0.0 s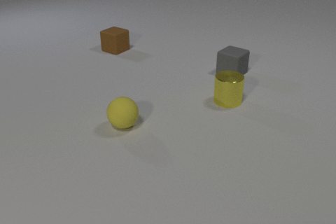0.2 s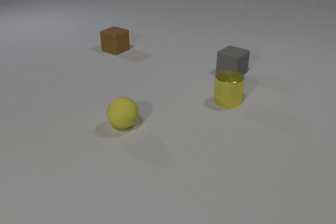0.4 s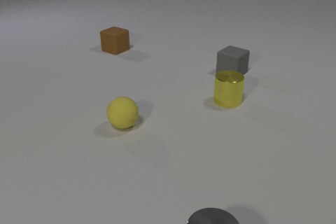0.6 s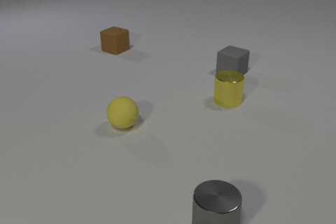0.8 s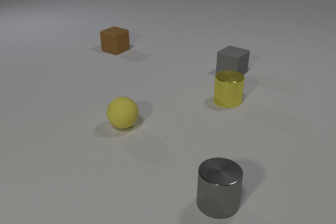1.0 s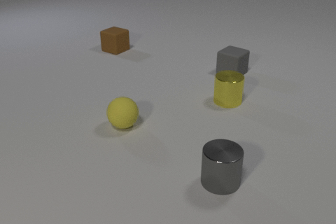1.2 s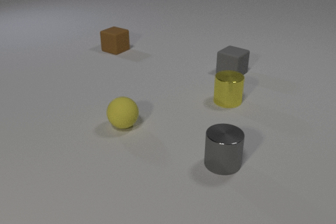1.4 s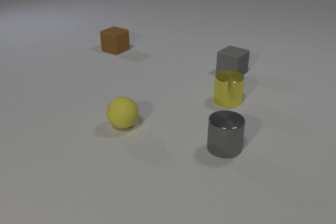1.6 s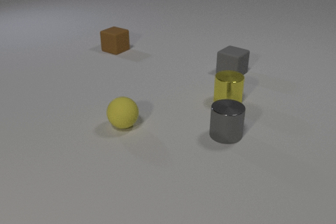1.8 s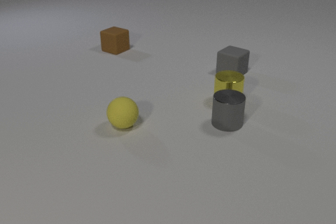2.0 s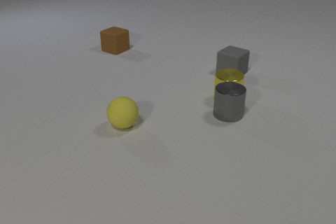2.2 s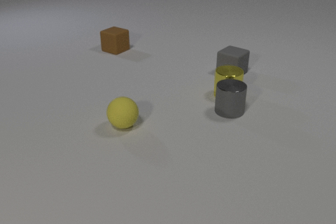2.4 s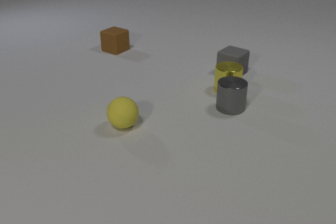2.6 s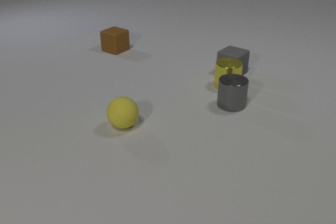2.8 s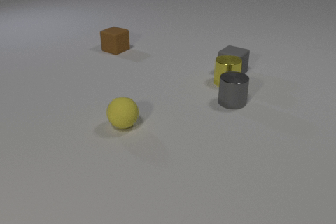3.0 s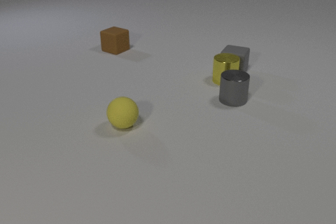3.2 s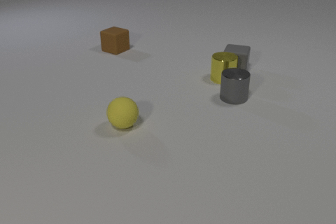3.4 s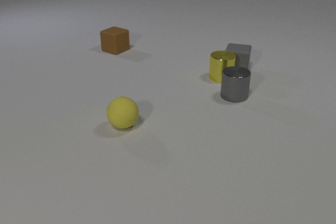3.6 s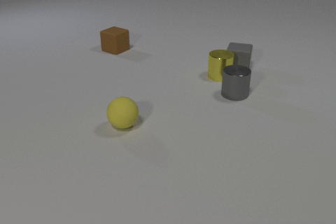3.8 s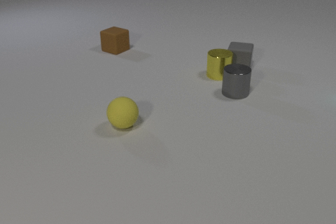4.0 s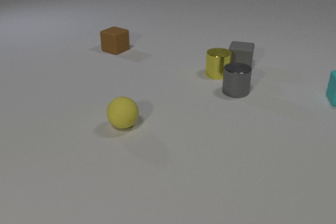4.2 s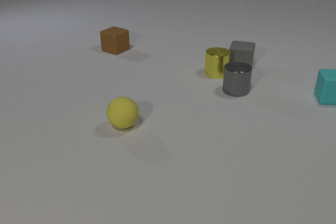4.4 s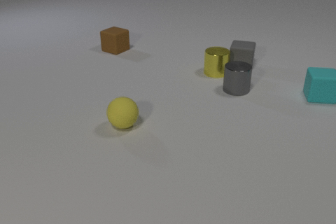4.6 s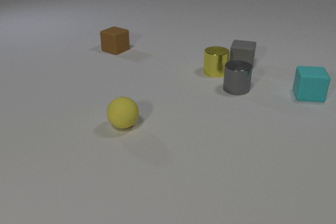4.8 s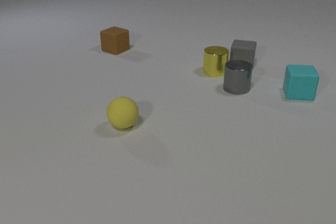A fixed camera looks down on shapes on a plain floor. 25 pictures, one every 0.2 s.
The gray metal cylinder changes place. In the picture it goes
away from the camera.
0.0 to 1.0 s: The gray metal cylinder comes in at the bottom edge, slides away from the camera.
1.0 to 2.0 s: The gray metal cylinder slides away from the camera. The gray metal cylinder and the yellow metal cylinder collide.
2.0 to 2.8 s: The gray metal cylinder slides away from the camera. The yellow metal cylinder slides away from the camera. The yellow metal cylinder and the gray rubber cube collide.
2.8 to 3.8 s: The gray metal cylinder slides away from the camera. The yellow metal cylinder slides away from the camera and to the left. The gray rubber cube slides away from the camera and to the right.
3.8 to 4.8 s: The gray metal cylinder slides away from the camera. The yellow metal cylinder slides away from the camera. The gray rubber cube slides away from the camera. The cyan rubber cube comes in at the right edge, slides to the left.
What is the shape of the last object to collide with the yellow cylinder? cube.
Are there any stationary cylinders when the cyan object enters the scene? no.
What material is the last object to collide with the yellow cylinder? rubber.
